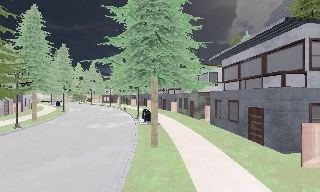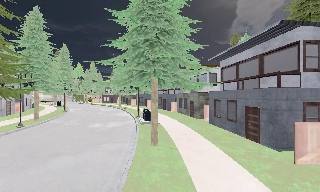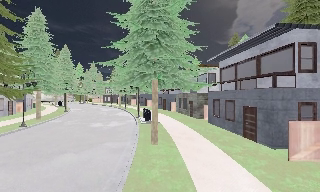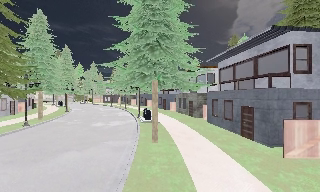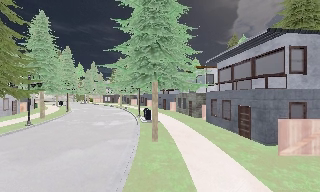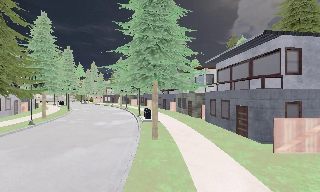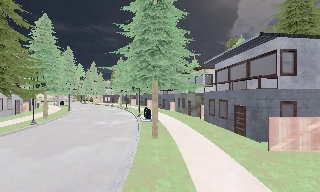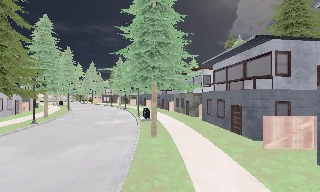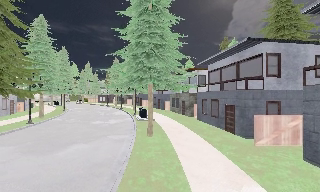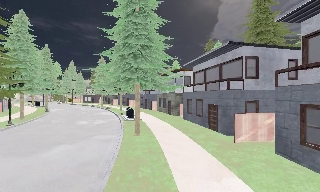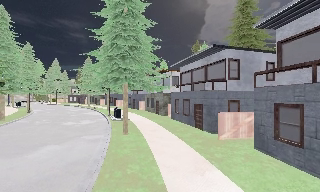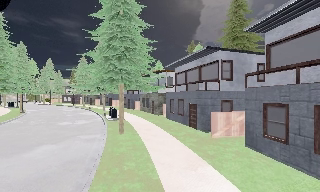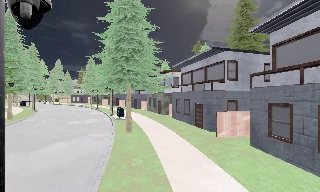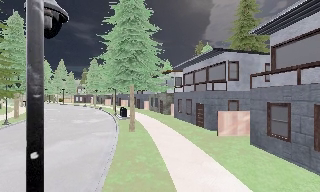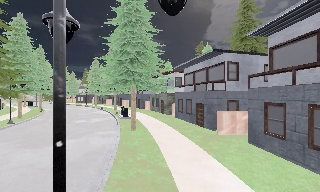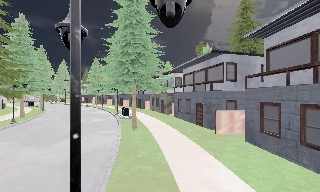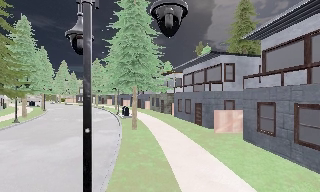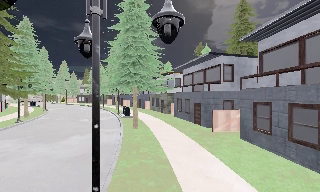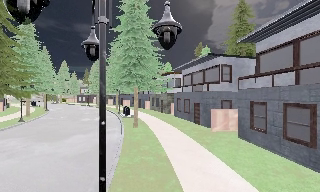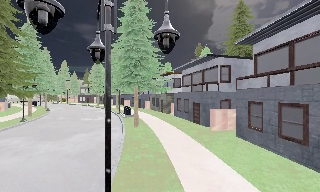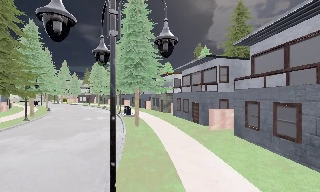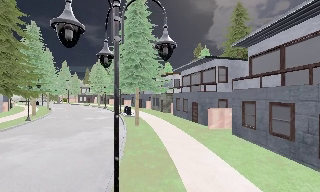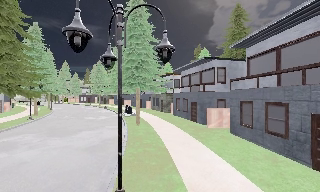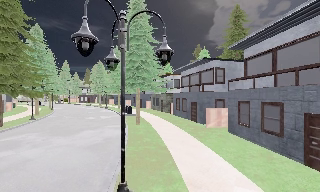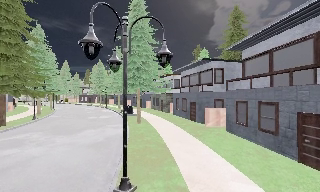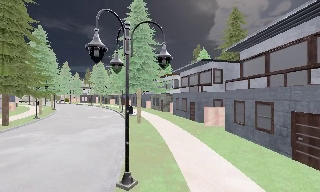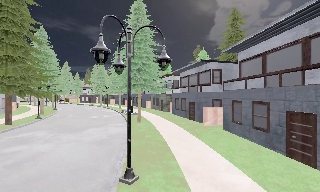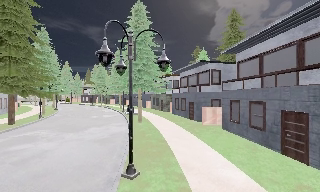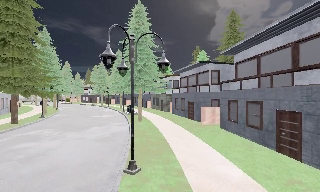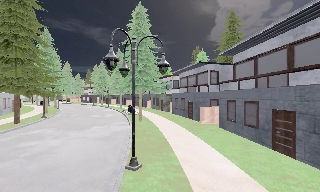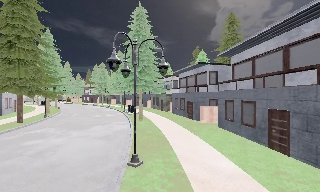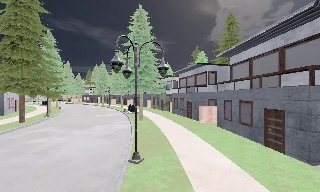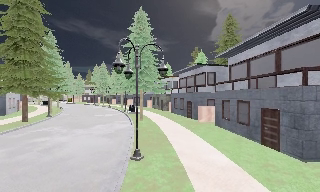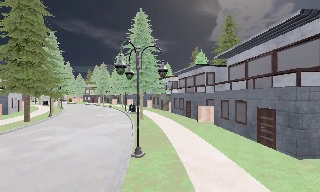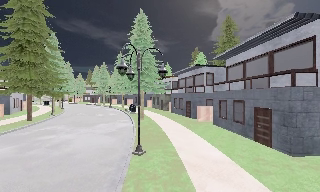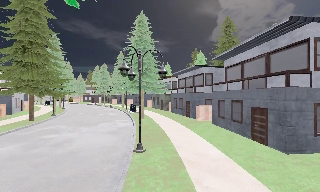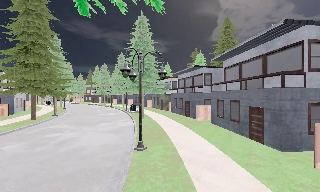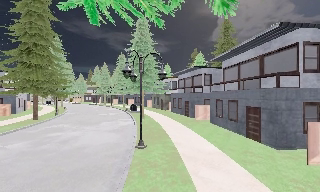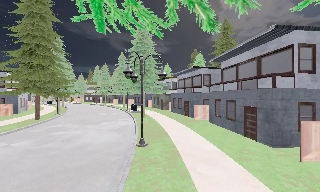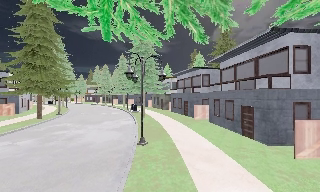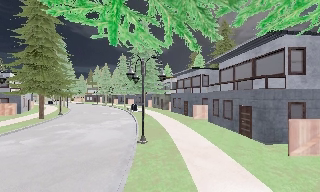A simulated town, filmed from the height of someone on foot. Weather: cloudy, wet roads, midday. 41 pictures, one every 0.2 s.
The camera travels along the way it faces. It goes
backward.
0.0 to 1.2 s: The camera travels backward, about 1.5 m, so what stands in front gets smaller.
1.2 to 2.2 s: The scene slides to the left, as the camera pans about 10 degrees to its right. It travels backward, about 1.5 m, so what stands in front gets smaller.
2.2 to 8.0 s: The camera travels backward, about 8 m, so what stands in front gets smaller.
The film runs backward here.
